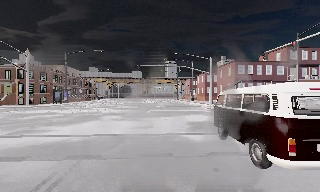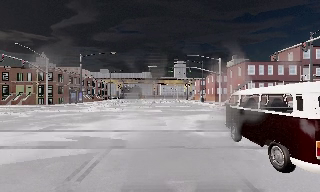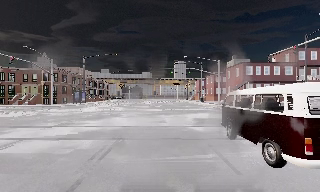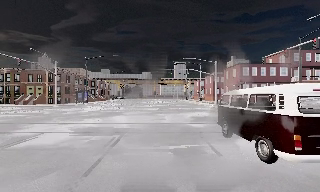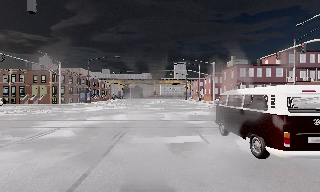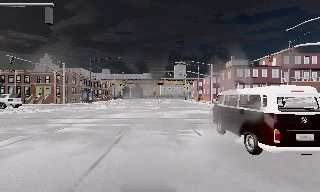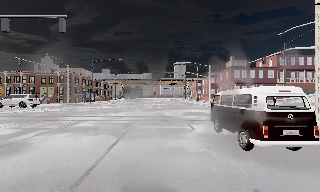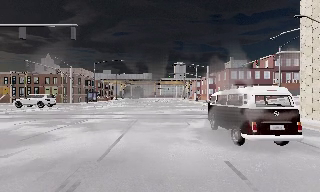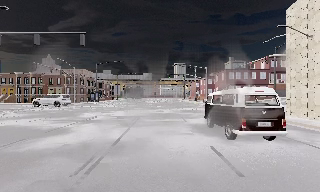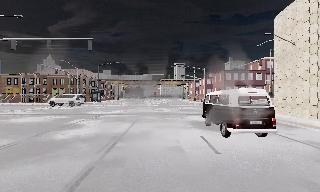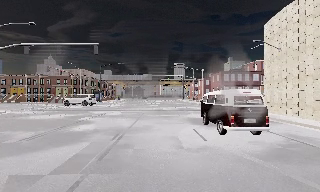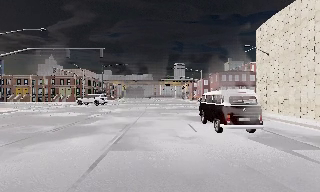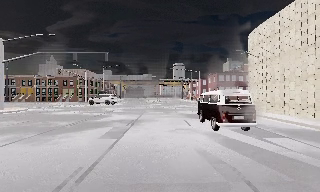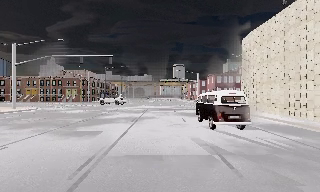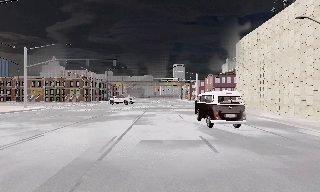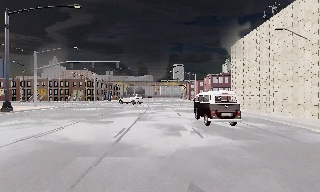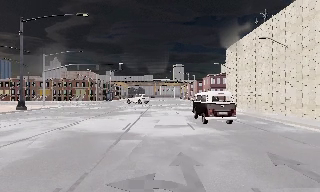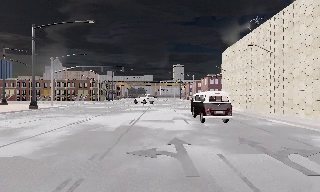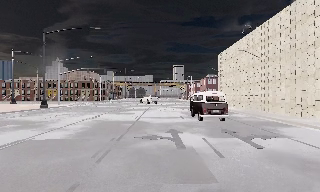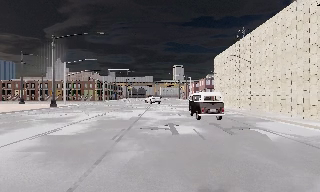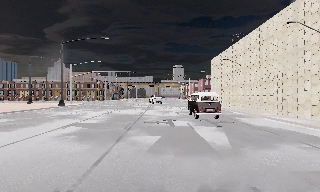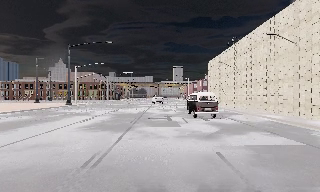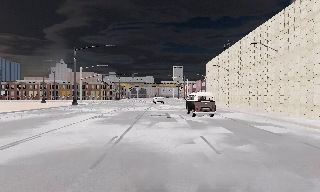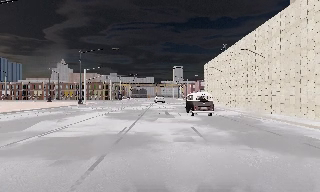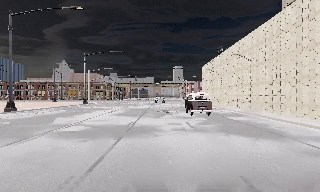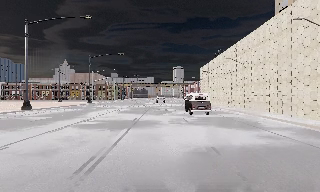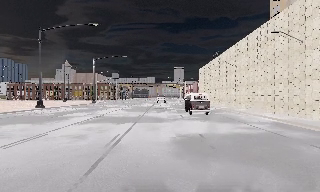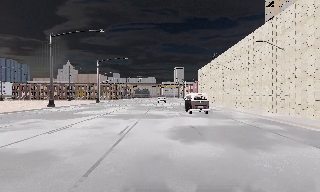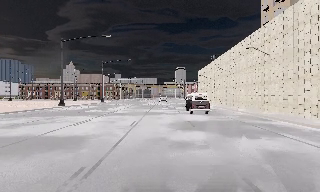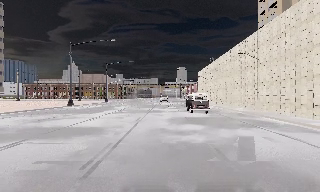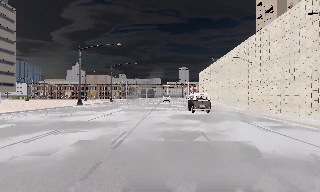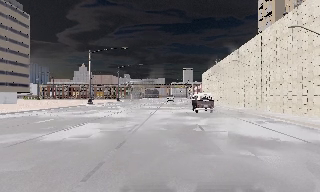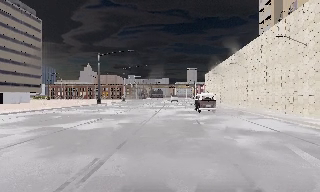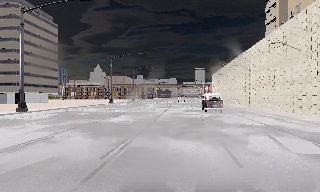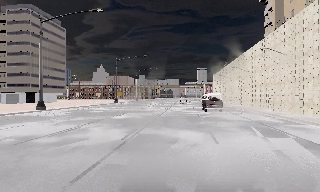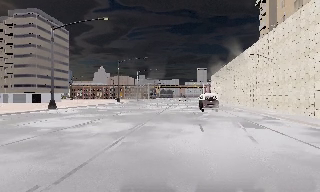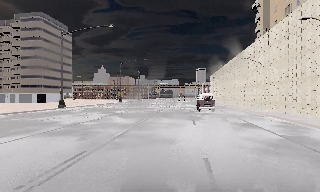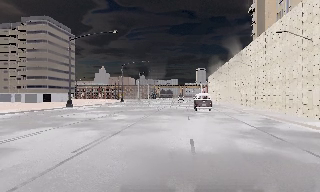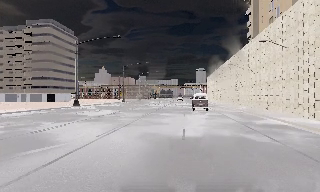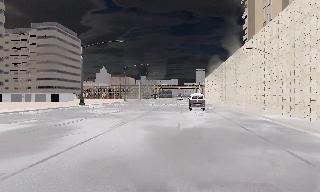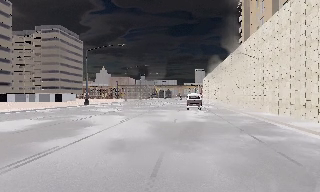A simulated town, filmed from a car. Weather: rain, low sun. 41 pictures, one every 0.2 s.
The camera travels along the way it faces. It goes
backward.
0.0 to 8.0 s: The camera pans to its left, which is counterclockwise from overhead, by about 10 degrees. It travels backward, about 65 m, so what stands in front gets smaller.
The film runs backward here.
